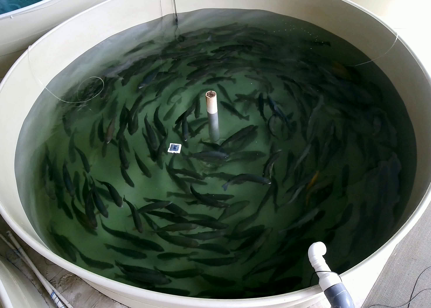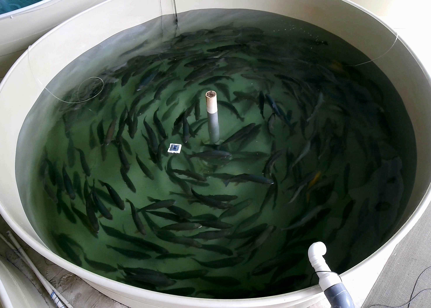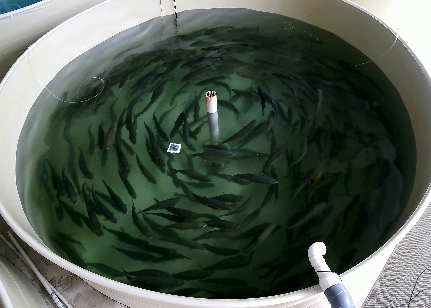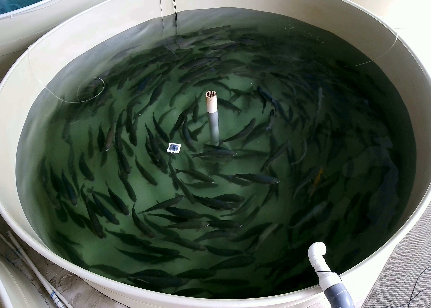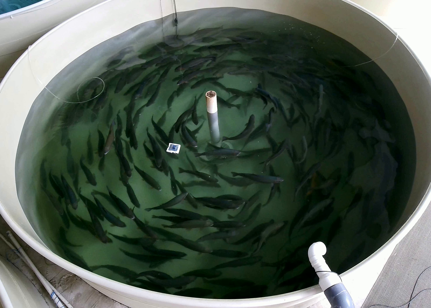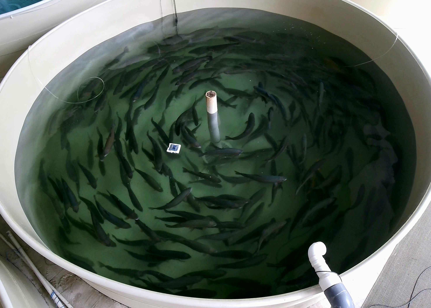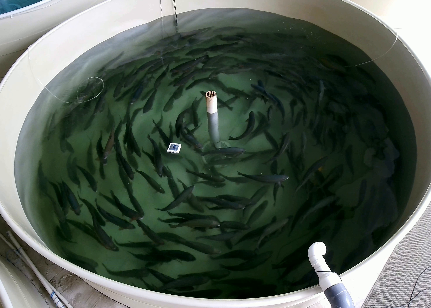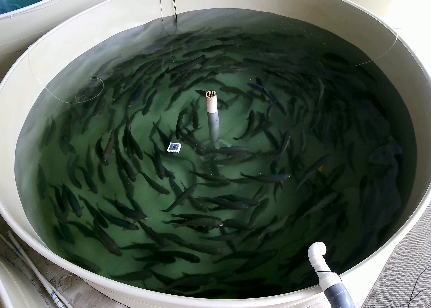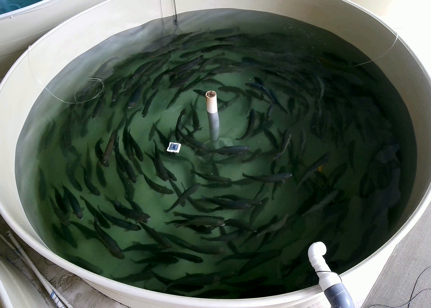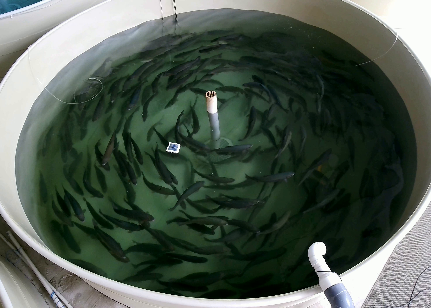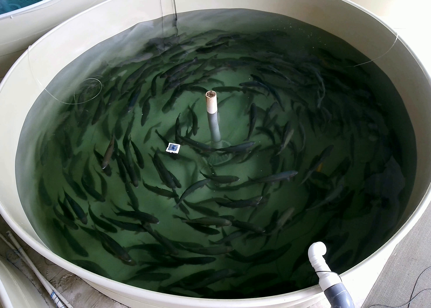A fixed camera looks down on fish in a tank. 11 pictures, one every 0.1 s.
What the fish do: Normal cruising.
